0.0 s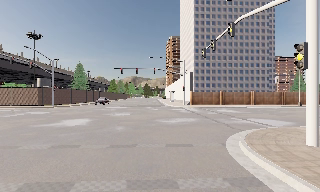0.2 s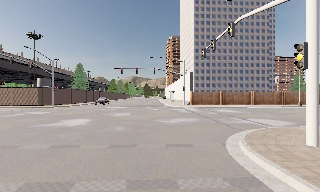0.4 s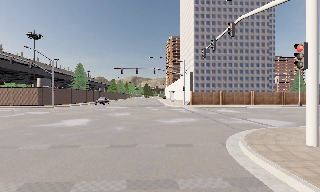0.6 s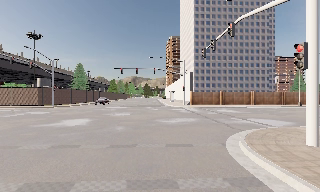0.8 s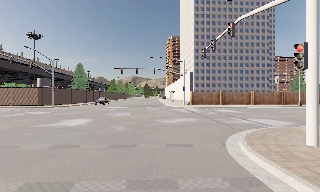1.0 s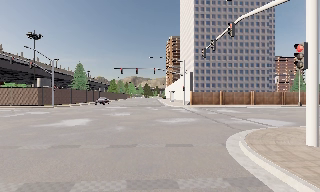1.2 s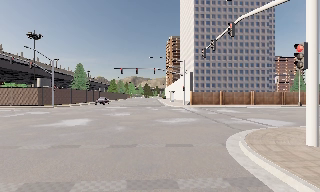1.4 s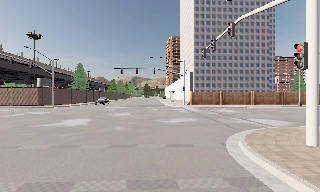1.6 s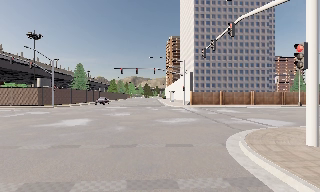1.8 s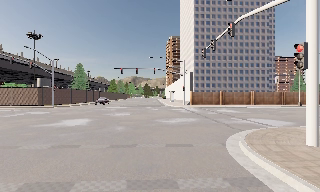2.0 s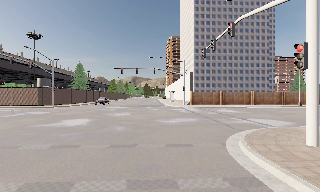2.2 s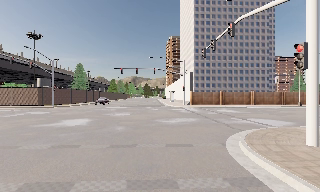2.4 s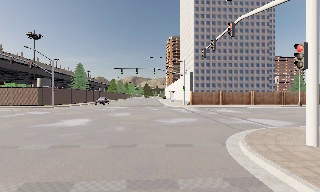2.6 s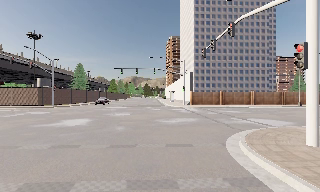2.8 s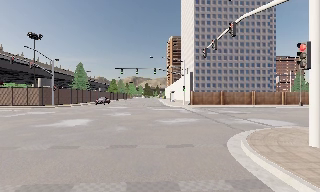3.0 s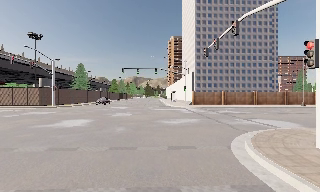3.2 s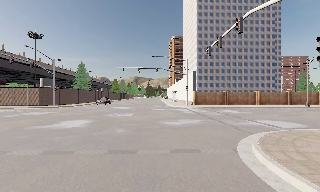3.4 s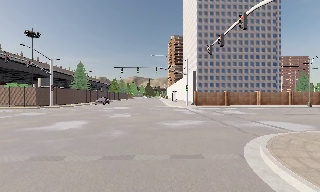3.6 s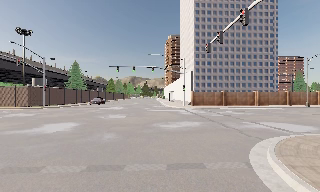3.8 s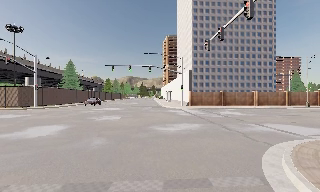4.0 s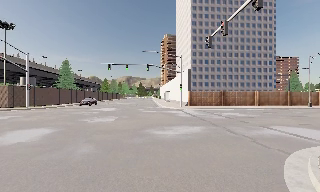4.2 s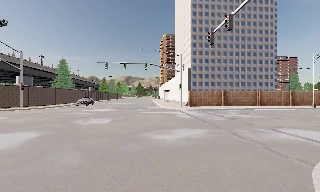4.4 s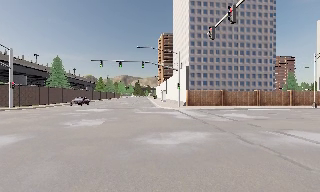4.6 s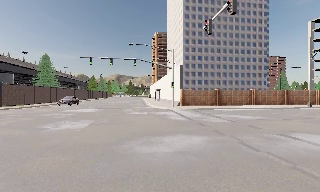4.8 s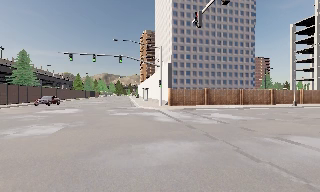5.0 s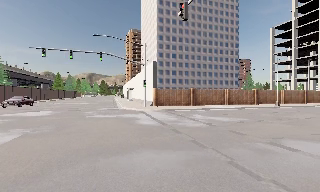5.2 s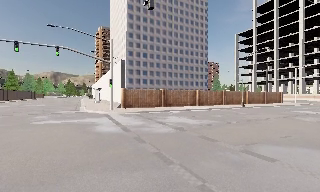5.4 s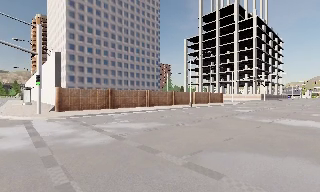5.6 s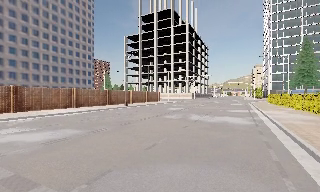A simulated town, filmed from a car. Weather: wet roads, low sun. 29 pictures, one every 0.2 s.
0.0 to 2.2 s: The camera keeps its place and its aim.
2.2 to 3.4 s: The camera travels forward, about 1 m, so what stands in front looms larger. It gains speed.
3.4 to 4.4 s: The camera travels forward, about 4 m, so what stands in front looms larger.
4.4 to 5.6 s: The camera pans to its right, which is clockwise from overhead, by about 60 degrees. It travels forward, about 8 m. It gains speed.
The film runs forward here.
